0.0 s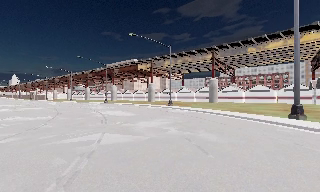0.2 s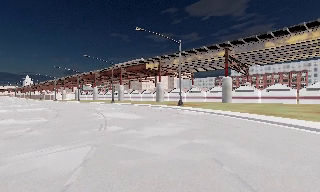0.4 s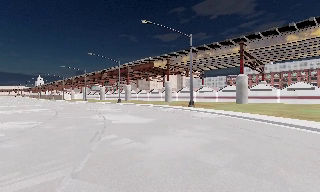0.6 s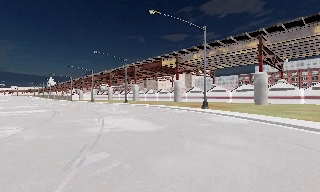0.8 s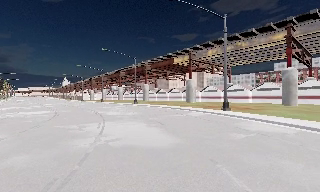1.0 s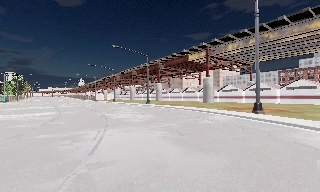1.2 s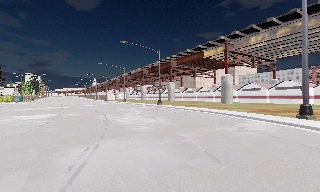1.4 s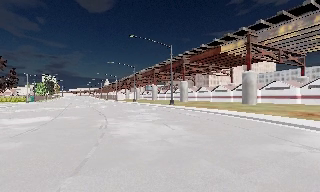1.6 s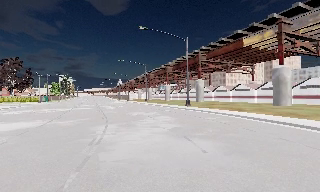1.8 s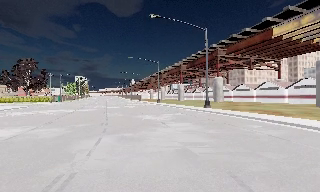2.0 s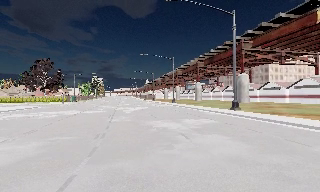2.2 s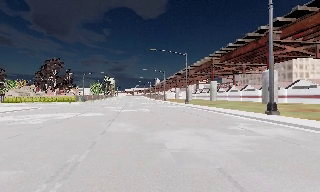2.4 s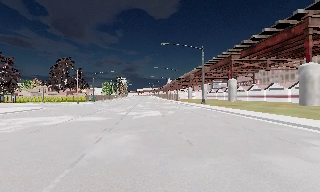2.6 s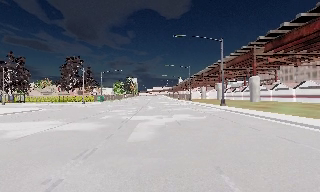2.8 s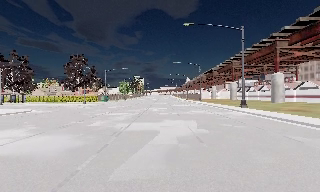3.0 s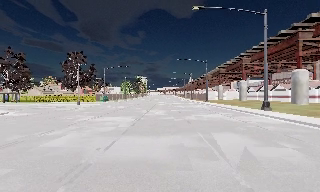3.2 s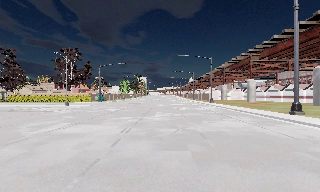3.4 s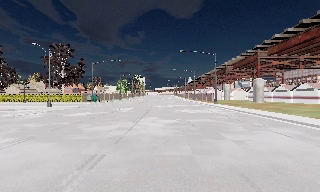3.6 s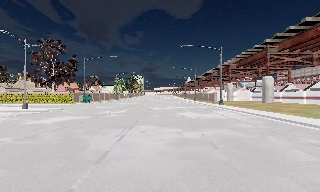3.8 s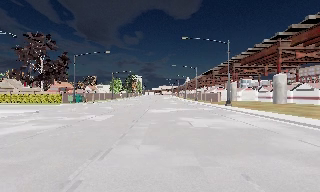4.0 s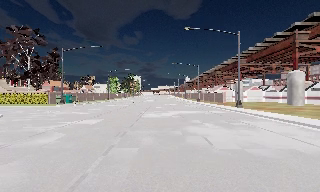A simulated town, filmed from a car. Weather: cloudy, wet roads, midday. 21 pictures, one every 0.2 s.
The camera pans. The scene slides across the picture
to the right.
The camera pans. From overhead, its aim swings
counterclockwise.
0.0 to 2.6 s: The scene slides to the right, as the camera pans about 50 degrees to its left. It travels forward, about 40 m.
2.6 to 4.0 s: The camera travels forward, about 25 m, so what stands in front looms larger.
The film runs forward here.
